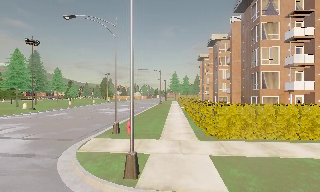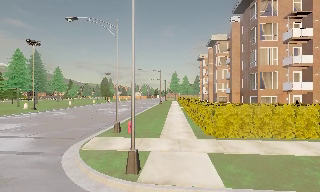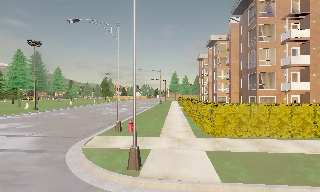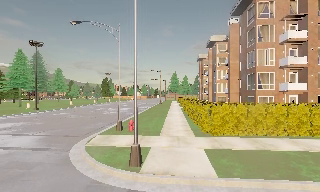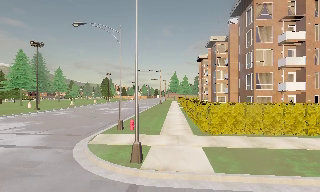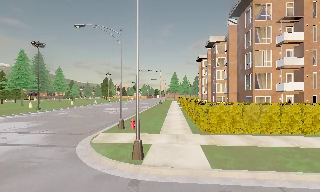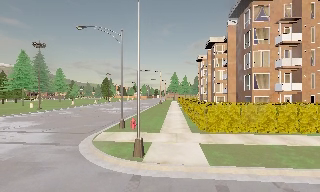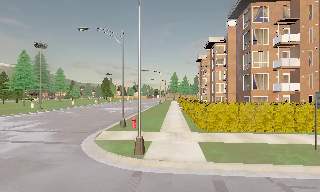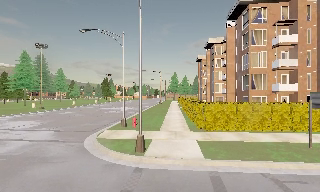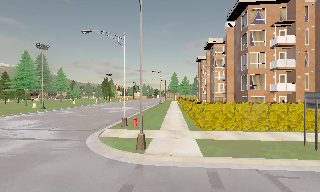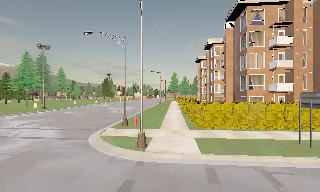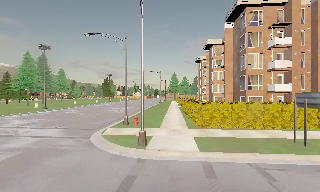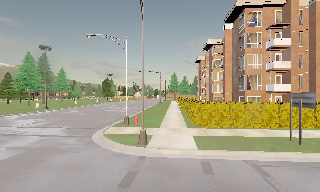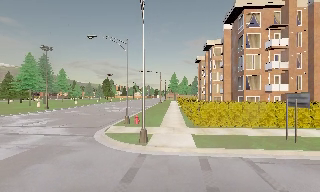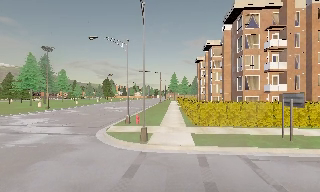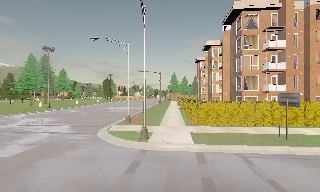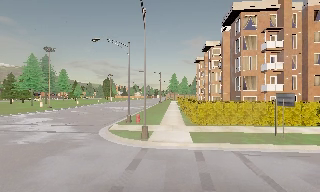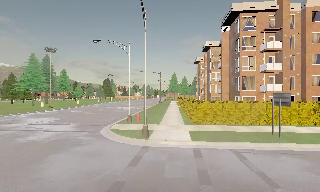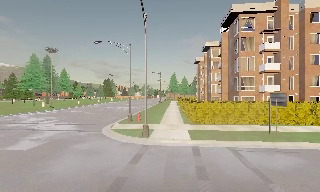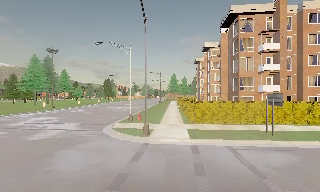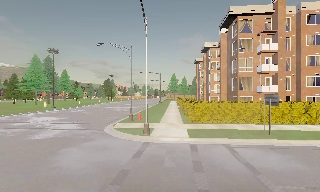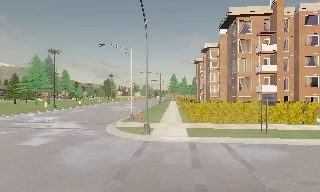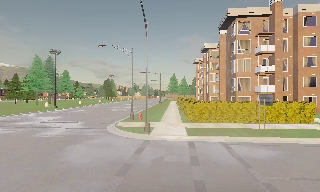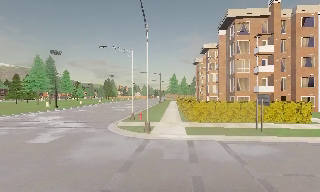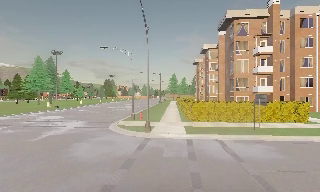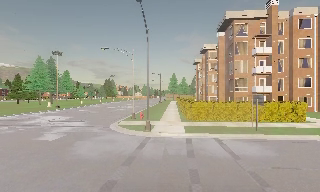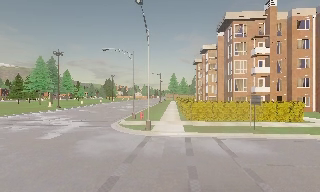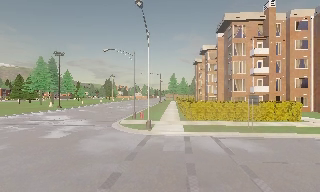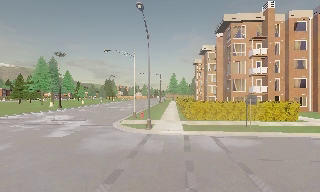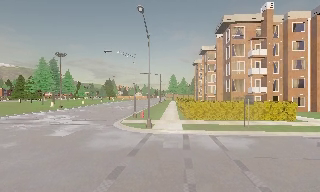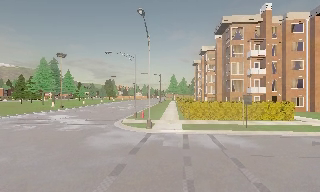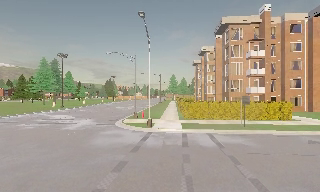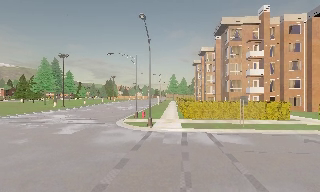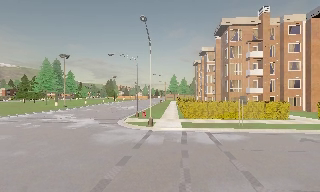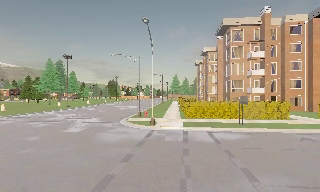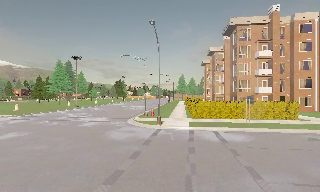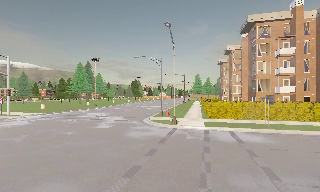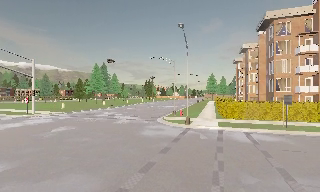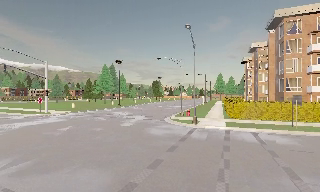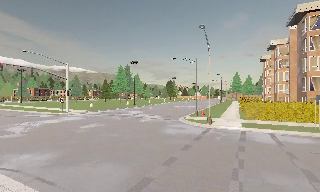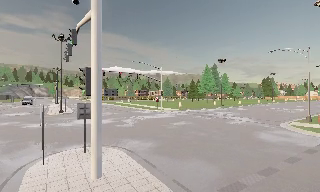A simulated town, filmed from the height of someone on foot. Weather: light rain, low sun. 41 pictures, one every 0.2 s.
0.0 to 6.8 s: The camera travels backward, about 9 m, so what stands in front gets smaller.
6.8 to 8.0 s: The camera swings to its left by about 50 degrees, and the scene slides to the right. It travels backward, about 1.5 m.
The film runs backward here.
